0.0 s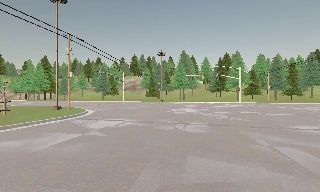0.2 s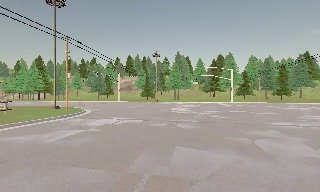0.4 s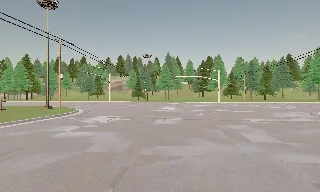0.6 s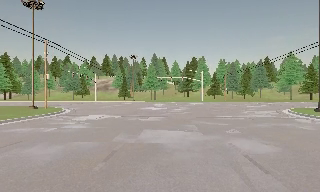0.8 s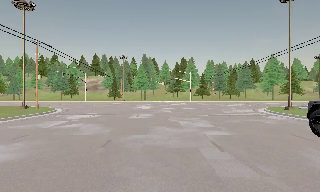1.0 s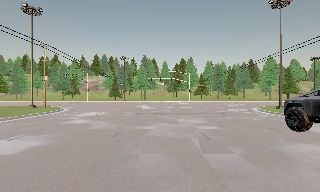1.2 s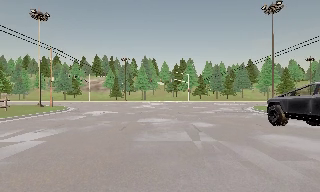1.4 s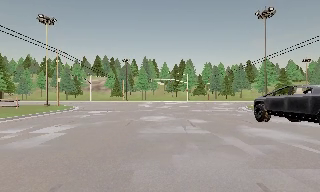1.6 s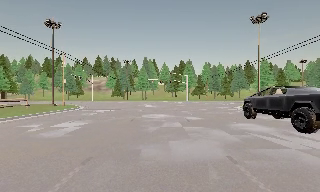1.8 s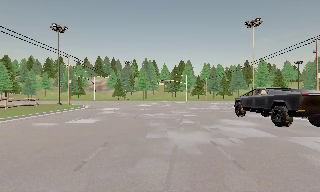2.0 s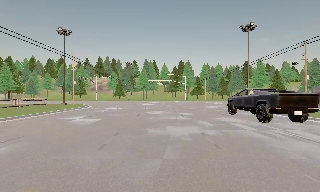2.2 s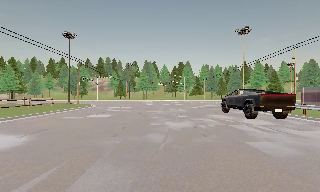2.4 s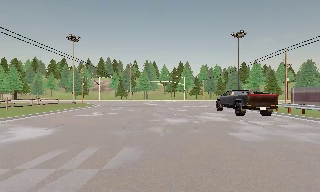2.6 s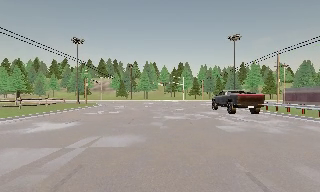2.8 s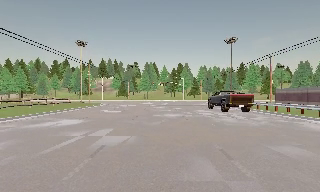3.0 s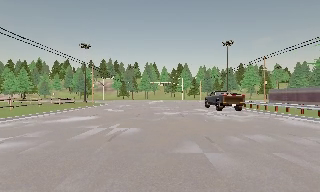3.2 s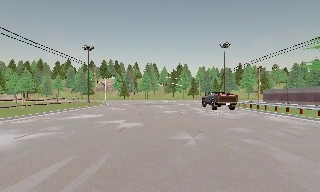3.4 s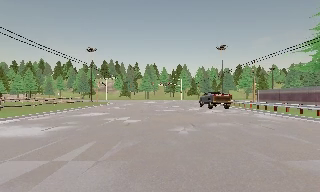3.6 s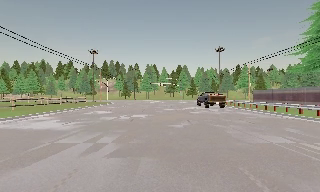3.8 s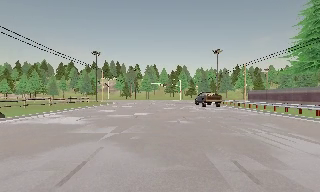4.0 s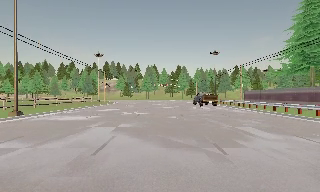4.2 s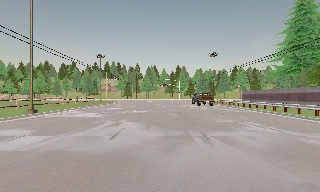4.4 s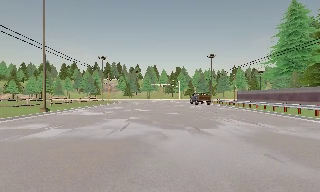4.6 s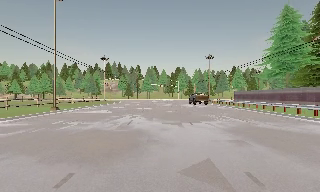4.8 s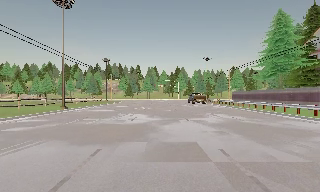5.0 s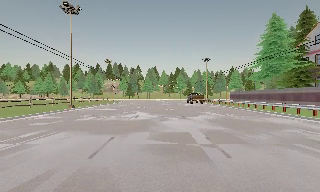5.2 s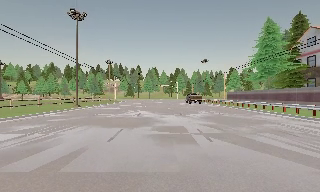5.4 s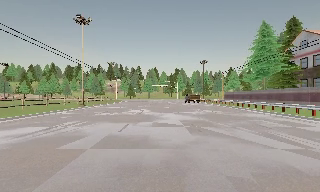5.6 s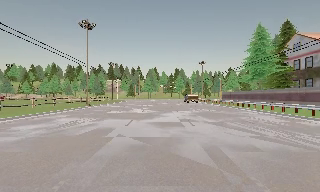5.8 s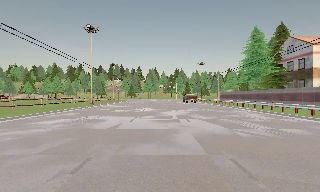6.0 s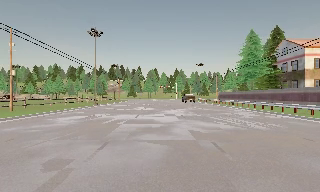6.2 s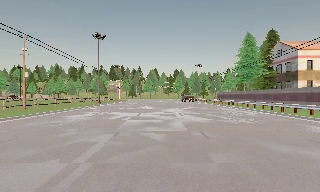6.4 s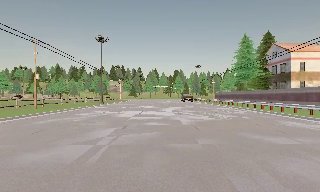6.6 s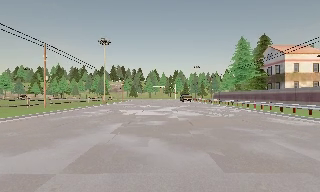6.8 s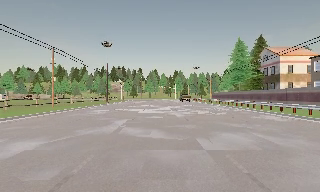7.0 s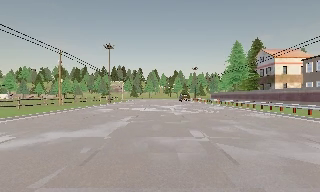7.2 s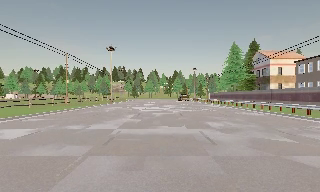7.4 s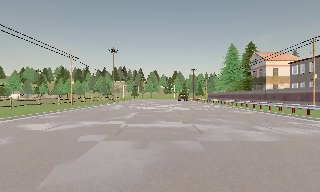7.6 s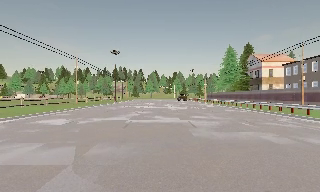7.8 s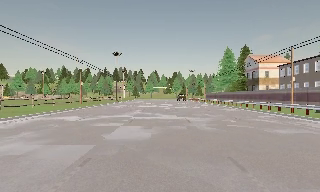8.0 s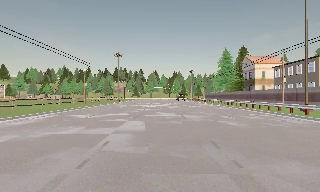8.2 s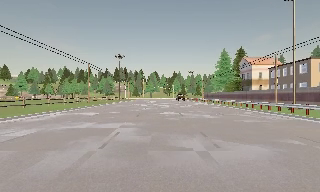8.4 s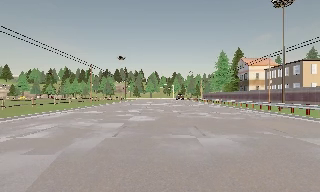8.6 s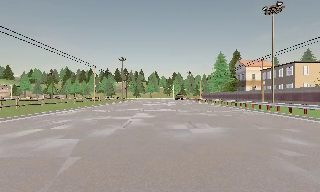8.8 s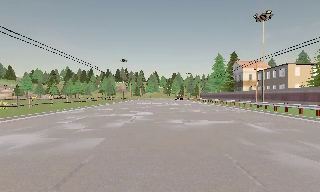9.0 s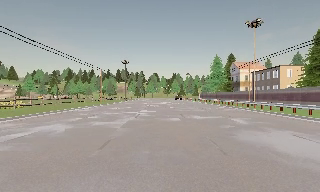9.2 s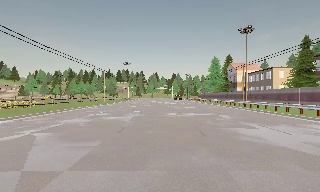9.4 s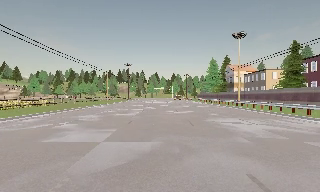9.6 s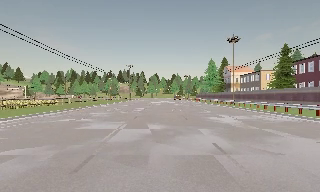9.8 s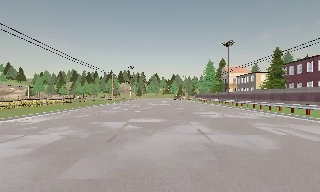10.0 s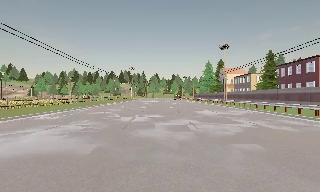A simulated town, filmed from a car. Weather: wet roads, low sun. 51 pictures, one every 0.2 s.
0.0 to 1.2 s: The scene slides to the left, as the camera pans about 15 degrees to its right. It travels backward, about 7 m, so what stands in front gets smaller.
1.2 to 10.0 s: The camera travels backward, about 65 m, so what stands in front gets smaller.
The film runs backward here.
